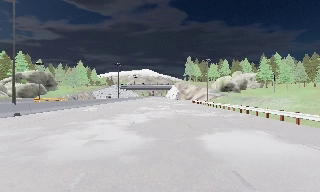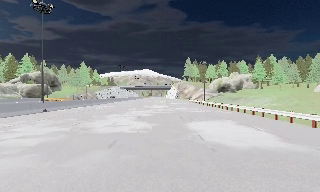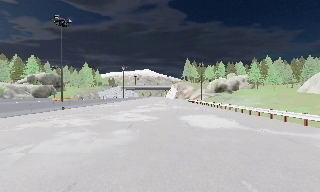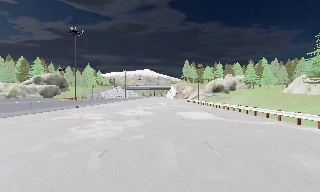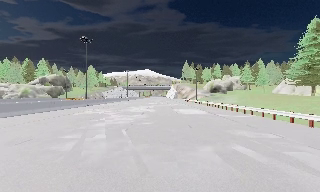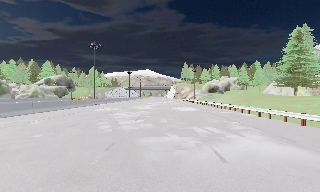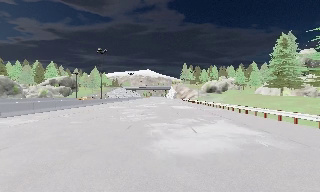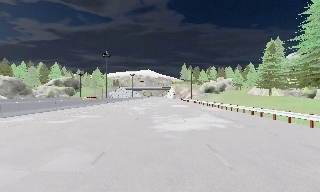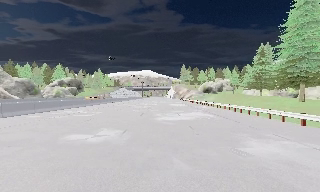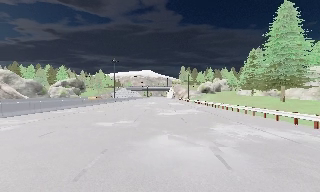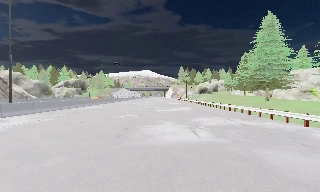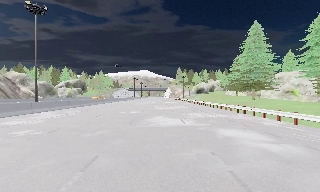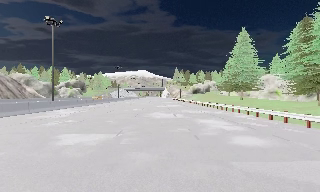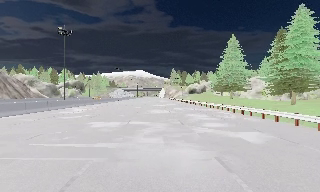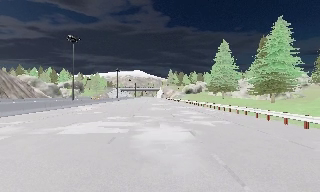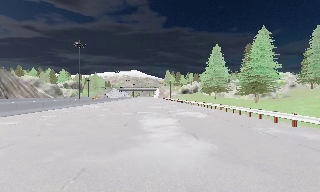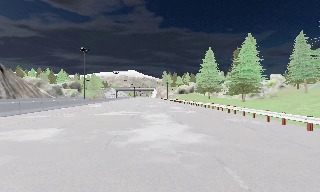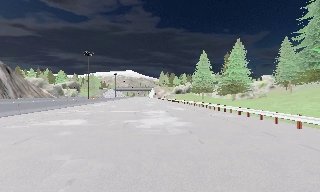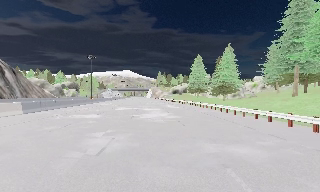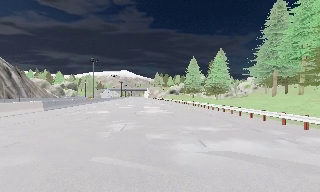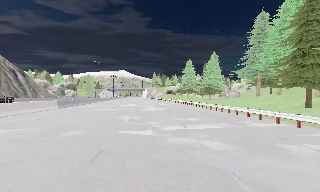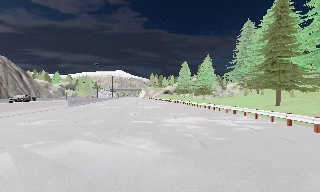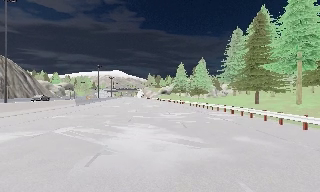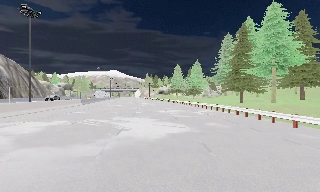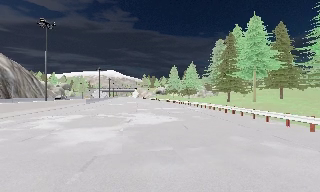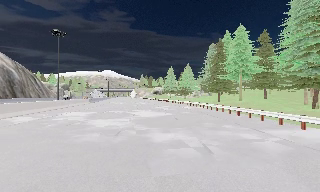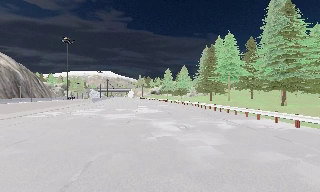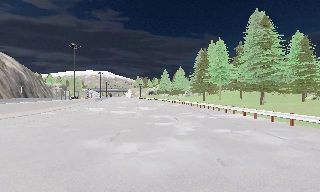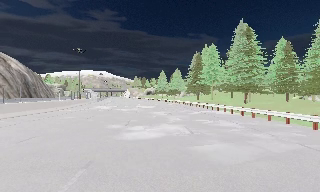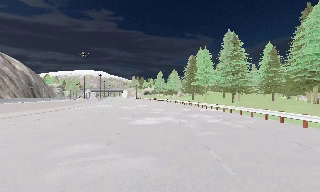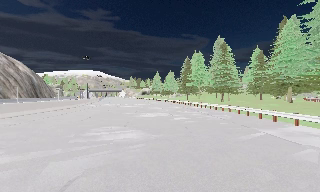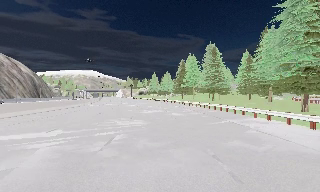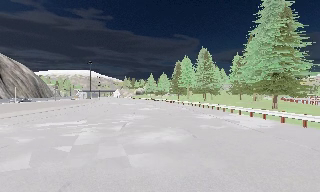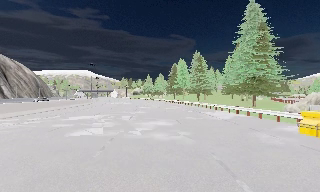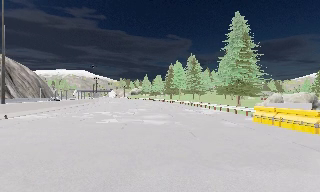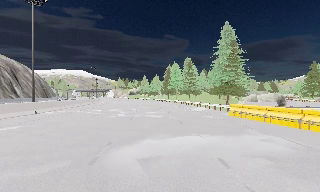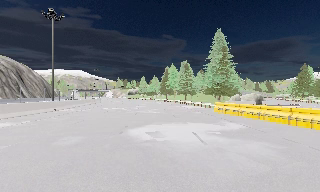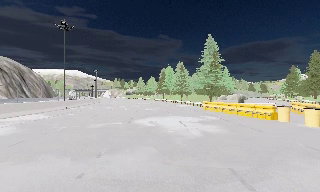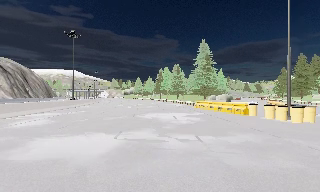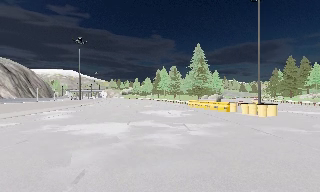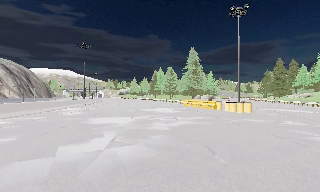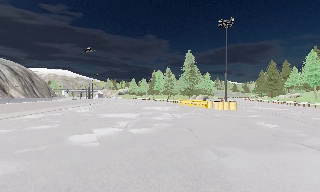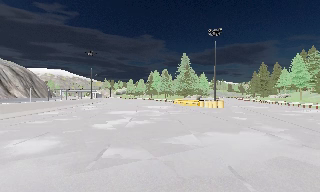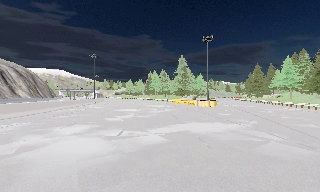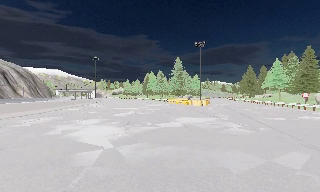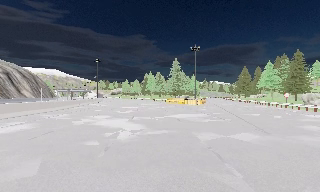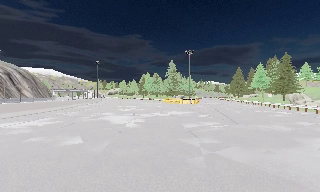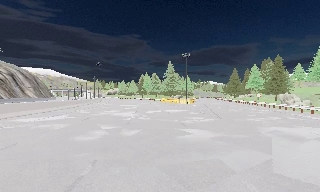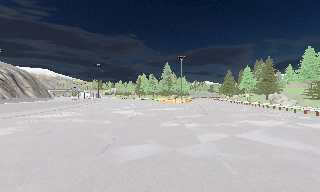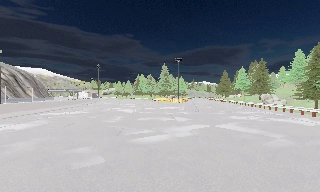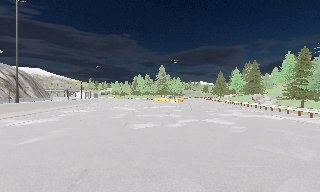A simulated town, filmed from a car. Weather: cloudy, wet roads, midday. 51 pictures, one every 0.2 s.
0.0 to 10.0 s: The camera pans to its right, which is clockwise from overhead, by about 35 degrees. It travels backward, about 160 m.
The film runs backward here.
